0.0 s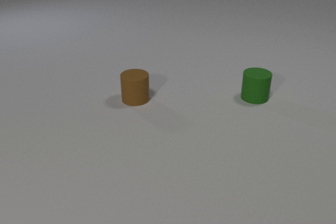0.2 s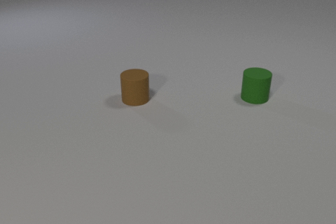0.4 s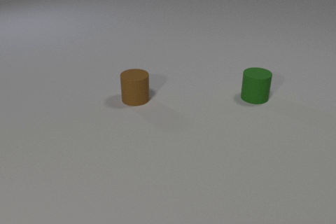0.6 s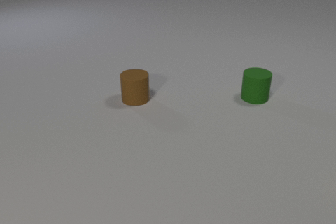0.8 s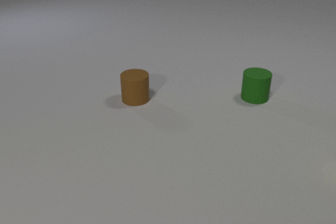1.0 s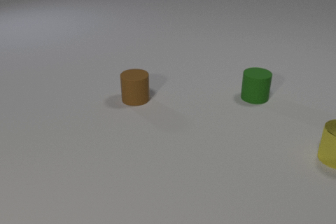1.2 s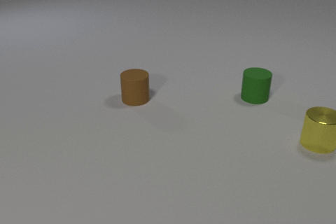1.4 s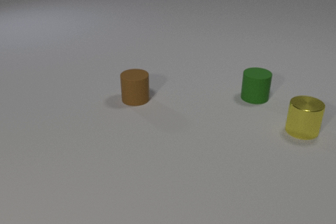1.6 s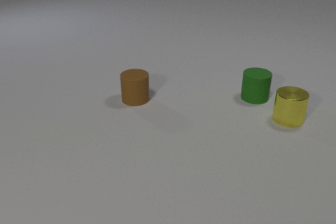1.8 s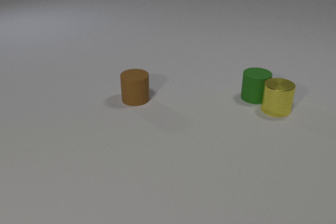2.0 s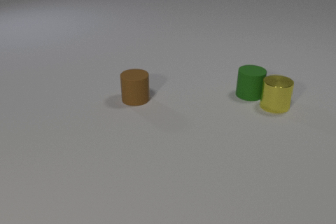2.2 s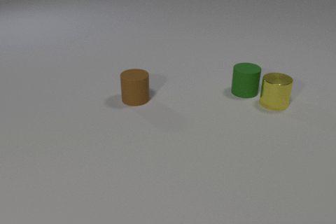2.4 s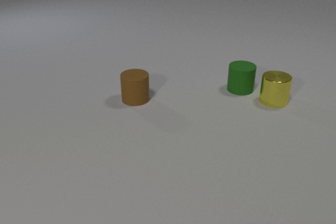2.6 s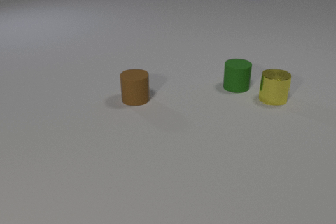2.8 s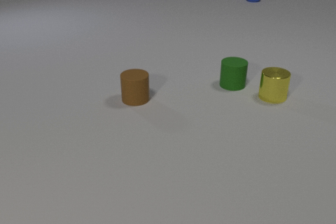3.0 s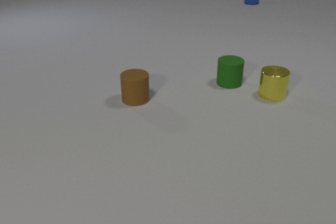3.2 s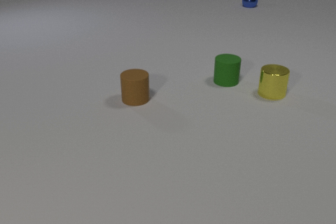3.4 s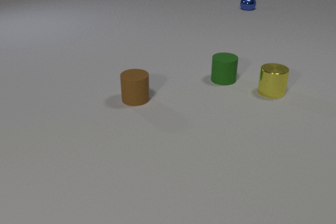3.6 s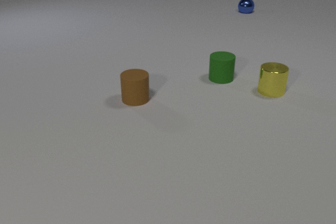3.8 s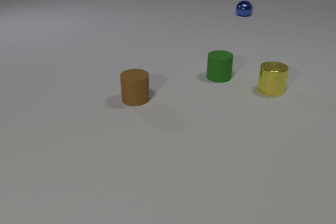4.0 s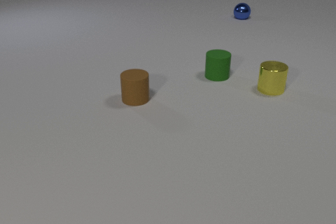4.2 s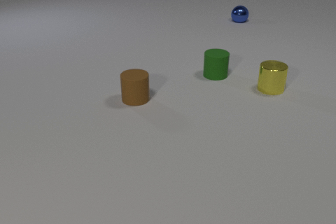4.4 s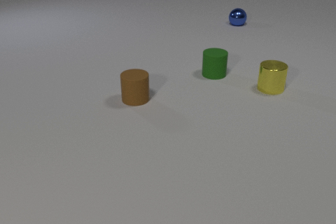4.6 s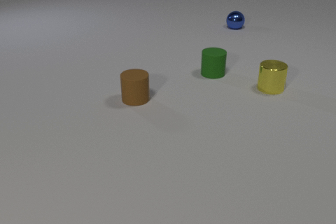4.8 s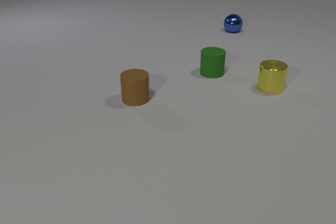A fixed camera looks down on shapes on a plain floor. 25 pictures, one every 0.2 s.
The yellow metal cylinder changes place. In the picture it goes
away from the camera.
0.0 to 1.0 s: The yellow metal cylinder comes in at the right edge, slides to the left and away from the camera.
1.0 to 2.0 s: The yellow metal cylinder slides away from the camera and to the left. The green rubber cylinder moves, and ends about where it began. The yellow metal cylinder and the green rubber cylinder collide.
2.0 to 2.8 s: The yellow metal cylinder slides away from the camera. The green rubber cylinder slides away from the camera and to the left. The blue metal sphere comes in at the top edge, rolls toward the camera.
2.8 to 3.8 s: The yellow metal cylinder slides away from the camera. The green rubber cylinder slides away from the camera and to the left. The blue metal sphere rolls toward the camera.
3.8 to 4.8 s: The green rubber cylinder slides away from the camera and to the left. The blue metal sphere rolls toward the camera.
Are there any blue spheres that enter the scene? yes.
Are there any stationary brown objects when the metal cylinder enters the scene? yes.
What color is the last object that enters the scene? blue.
